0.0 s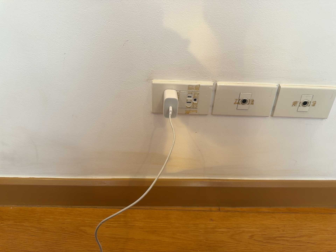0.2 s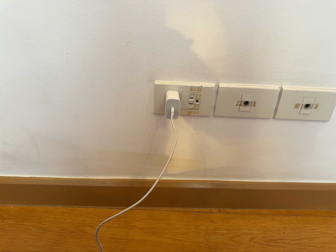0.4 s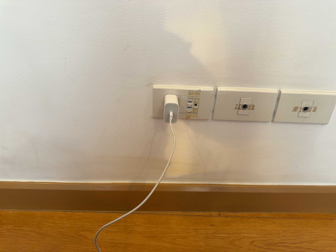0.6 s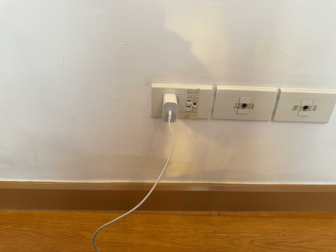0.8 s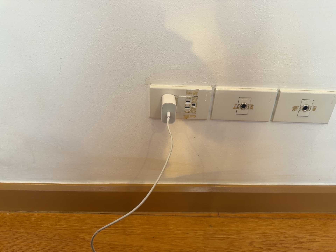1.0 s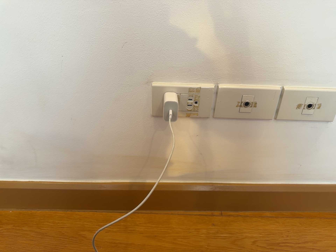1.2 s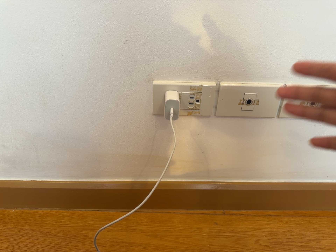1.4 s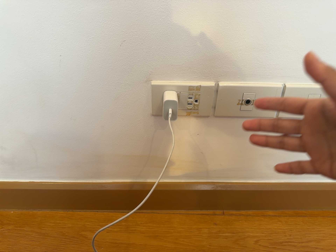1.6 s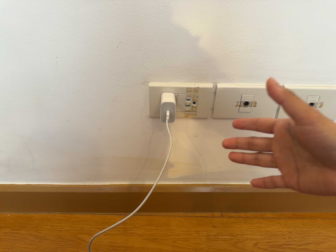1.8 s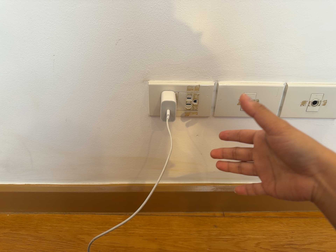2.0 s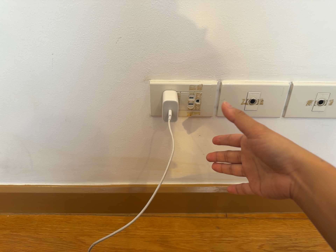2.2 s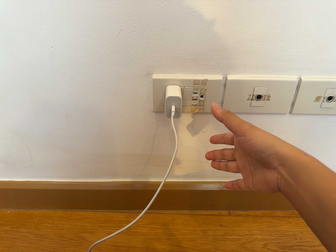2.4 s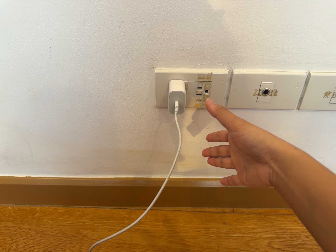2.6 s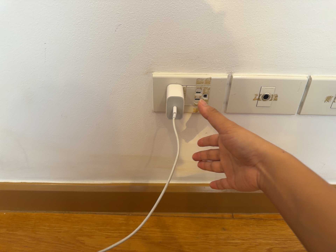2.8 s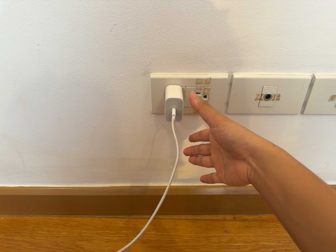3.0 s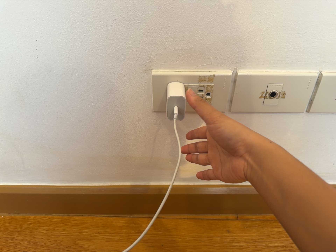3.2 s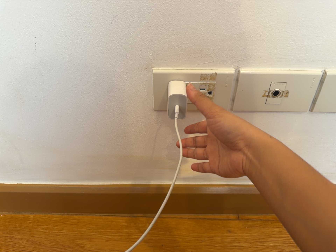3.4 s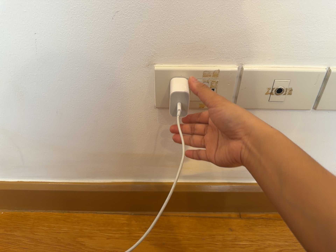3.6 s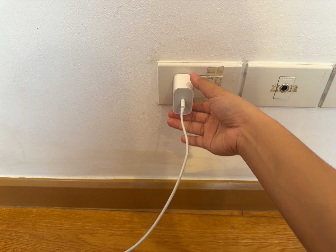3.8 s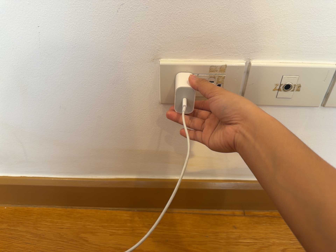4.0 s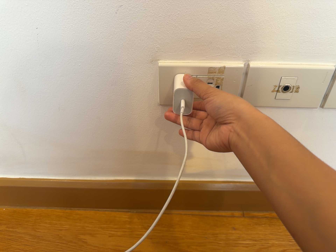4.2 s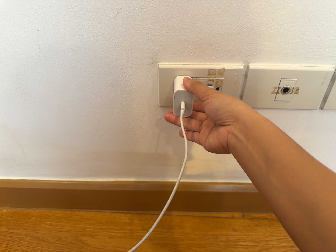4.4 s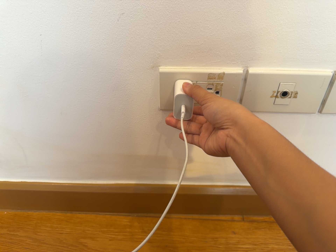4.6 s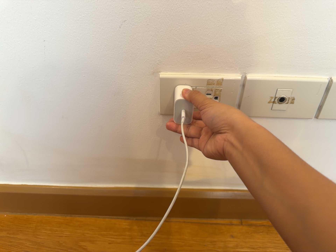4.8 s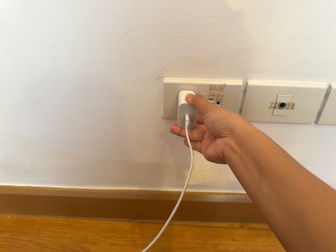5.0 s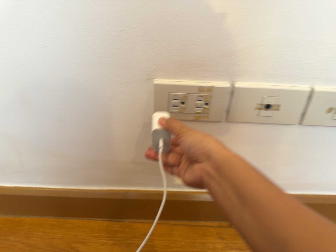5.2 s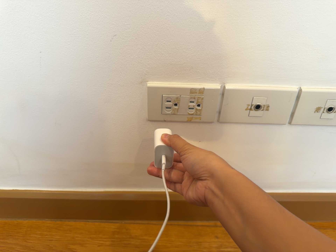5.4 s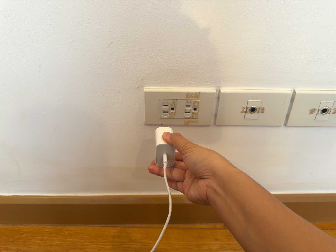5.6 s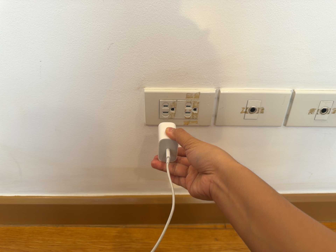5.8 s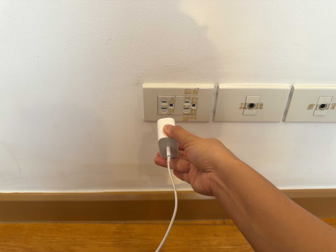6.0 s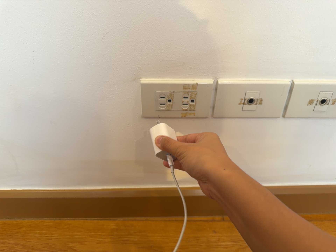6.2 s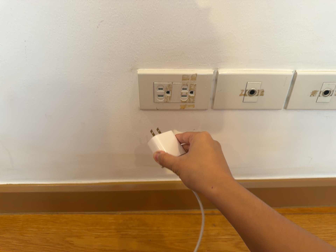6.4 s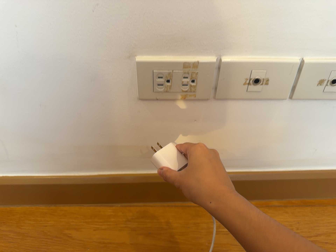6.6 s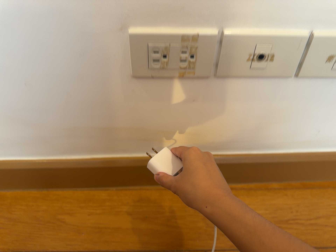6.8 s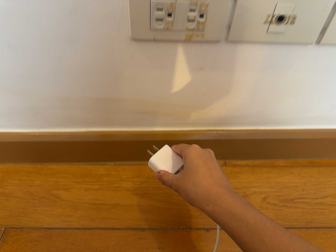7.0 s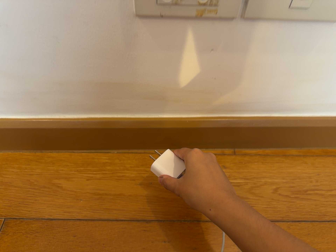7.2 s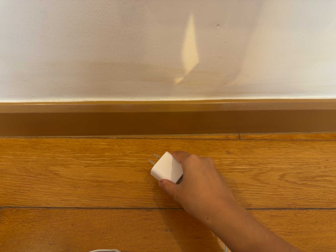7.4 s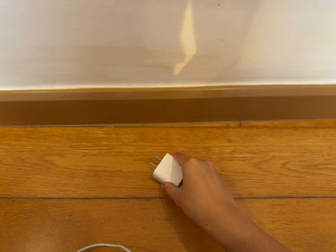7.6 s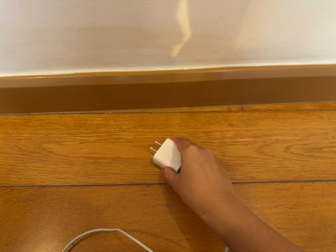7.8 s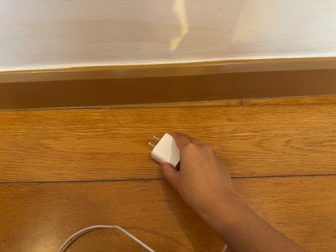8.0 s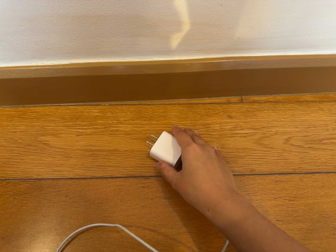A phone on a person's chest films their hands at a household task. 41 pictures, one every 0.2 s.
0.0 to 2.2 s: The camera travels forward, about 6 cm, so what stands in front looms larger.
2.2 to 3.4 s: The camera travels forward, about 6 cm, so what stands in front looms larger.
3.4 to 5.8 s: The camera shifts only a little, or ends up much as it began.
5.8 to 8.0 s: The camera travels forward, about 18 cm, so what stands in front looms larger. Its aim tips toward the bottom of its view by about 30 degrees, and the scene shifts upward.
The film runs forward here.
